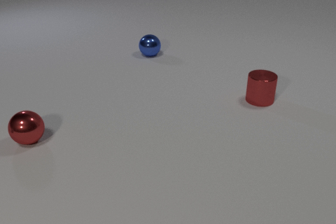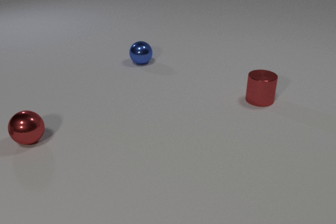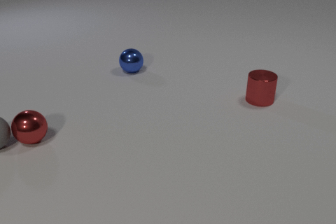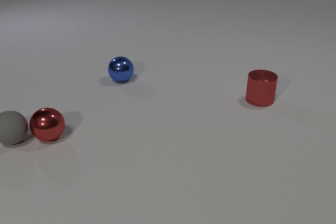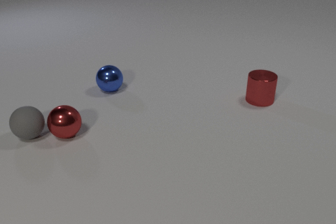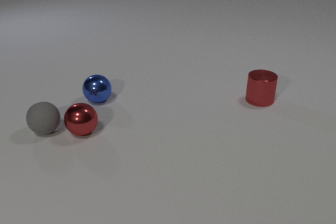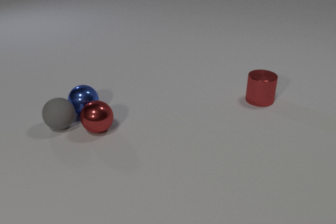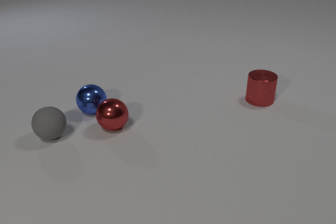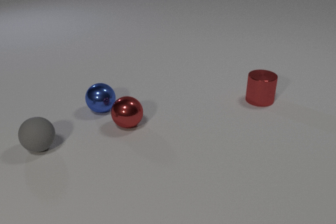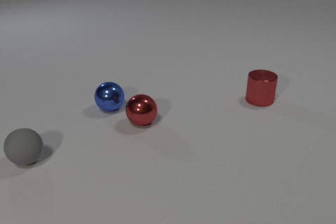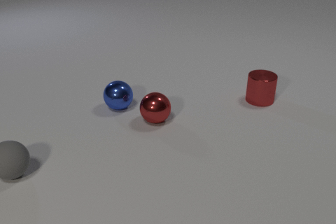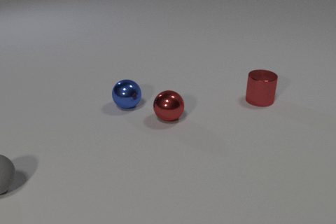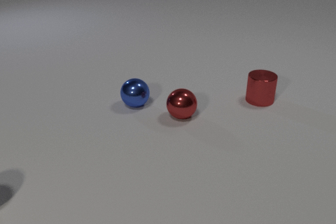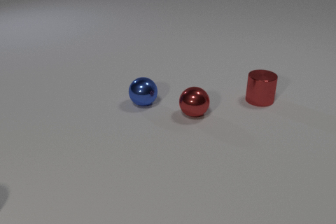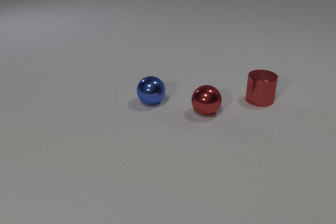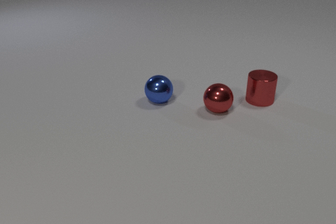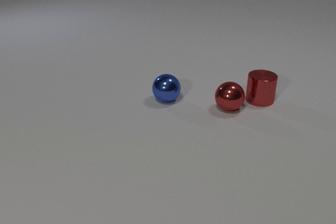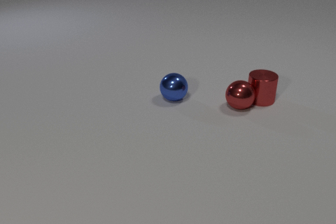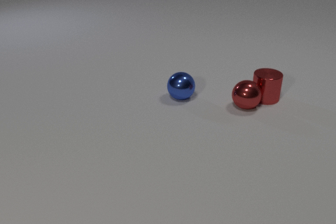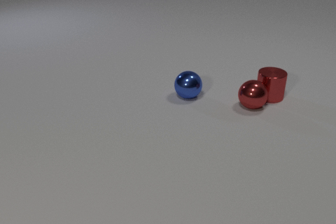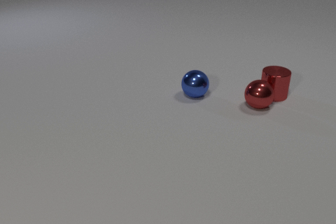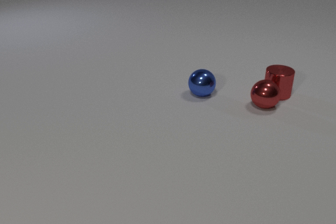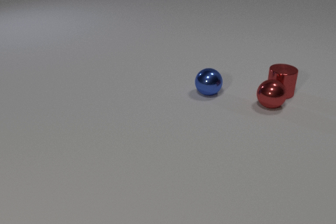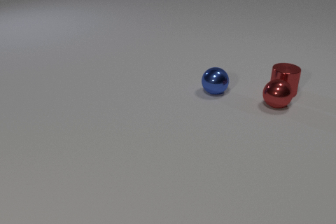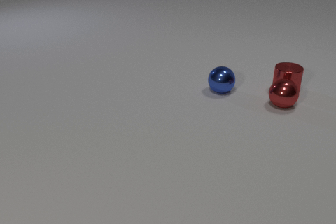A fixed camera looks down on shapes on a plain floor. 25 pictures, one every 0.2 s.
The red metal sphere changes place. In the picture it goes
to the right.
0.0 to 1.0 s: The gray rubber sphere comes in at the left edge, rolls to the right. The red metal sphere rolls to the right. The blue metal sphere rolls toward the camera and to the left. The gray rubber sphere and the red metal sphere collide.
1.0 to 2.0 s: The gray rubber sphere rolls toward the camera and to the left. The red metal sphere rolls to the right. The blue metal sphere rolls to the right and toward the camera. The gray rubber sphere and the blue metal sphere collide.
2.0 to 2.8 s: The gray rubber sphere rolls toward the camera and to the left, leaves at the left edge. The red metal sphere rolls to the right. The blue metal sphere rolls to the right.
2.8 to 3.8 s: The red metal sphere rolls to the right and away from the camera. The red metal cylinder slides away from the camera and to the right. The blue metal sphere rolls to the right. The red metal sphere and the red metal cylinder collide.
3.8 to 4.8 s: The red metal sphere rolls to the right. The red metal cylinder slides away from the camera and to the right. The blue metal sphere rolls to the right and away from the camera.
What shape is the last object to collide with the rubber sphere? sphere.
What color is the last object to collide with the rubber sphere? blue.
How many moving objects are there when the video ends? 3.
